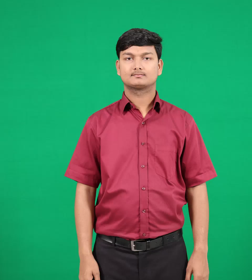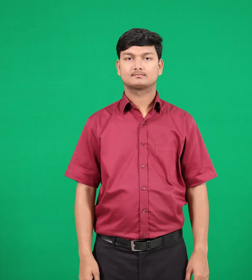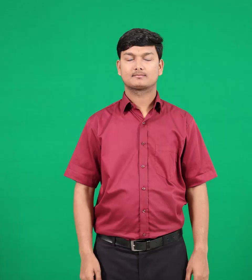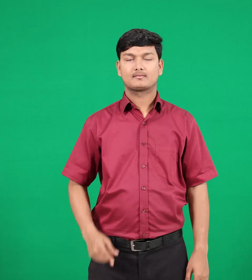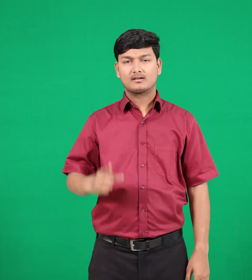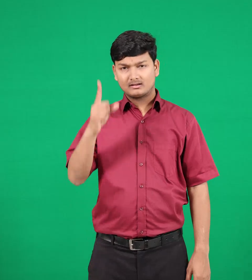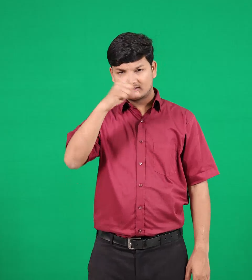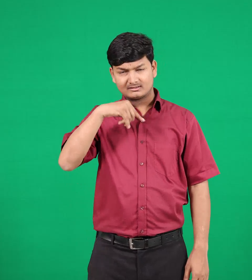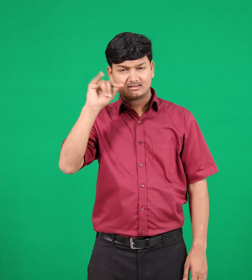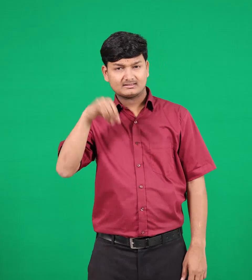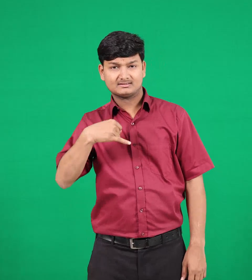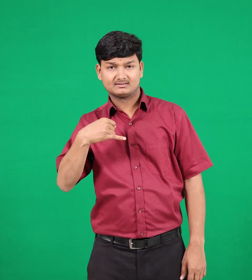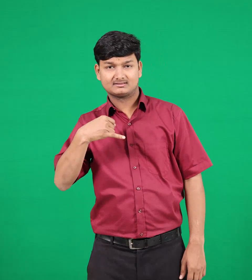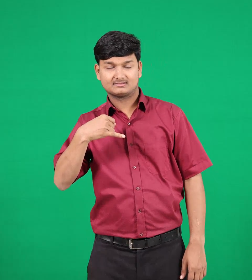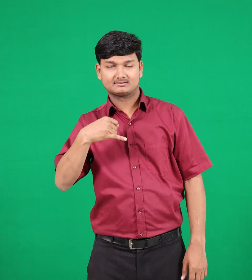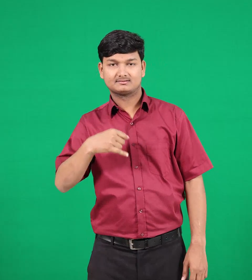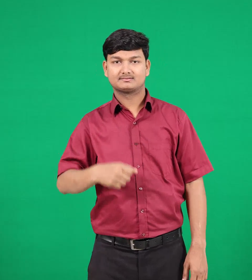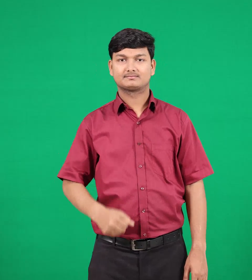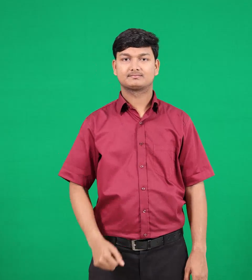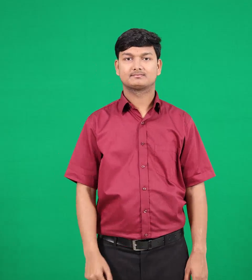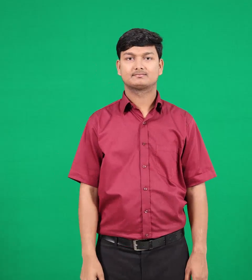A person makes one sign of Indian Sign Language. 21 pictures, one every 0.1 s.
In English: ugly
